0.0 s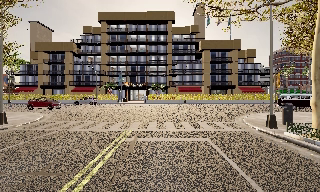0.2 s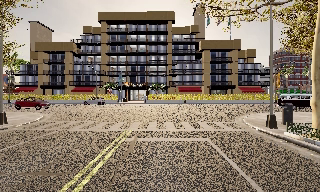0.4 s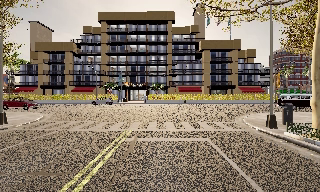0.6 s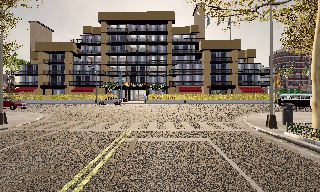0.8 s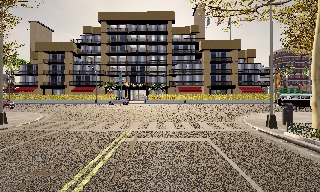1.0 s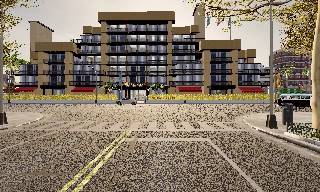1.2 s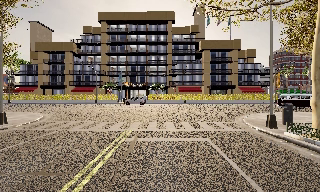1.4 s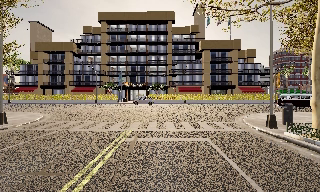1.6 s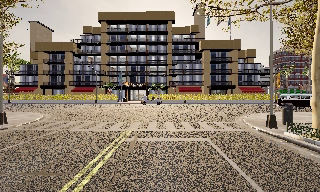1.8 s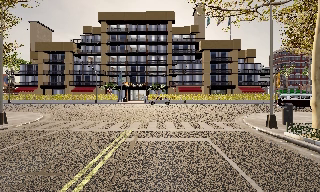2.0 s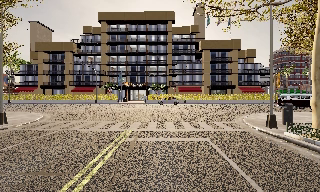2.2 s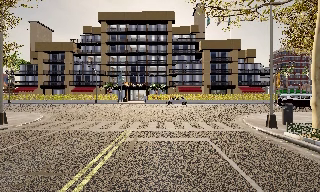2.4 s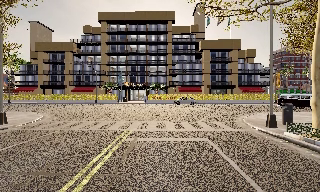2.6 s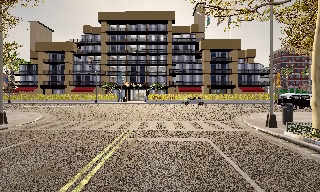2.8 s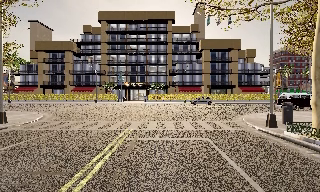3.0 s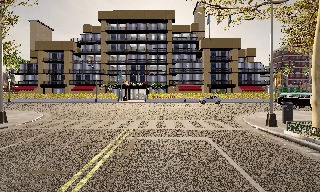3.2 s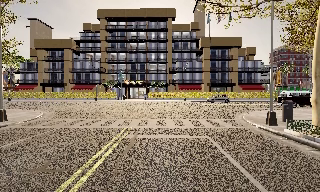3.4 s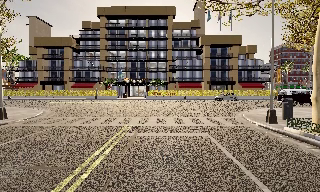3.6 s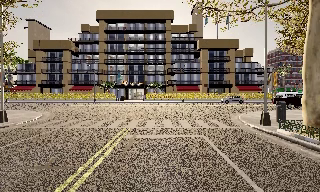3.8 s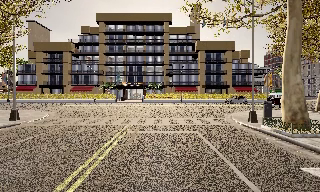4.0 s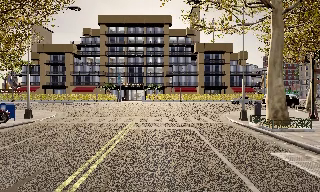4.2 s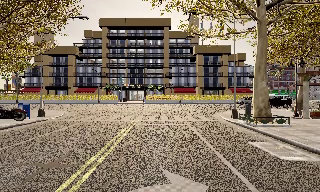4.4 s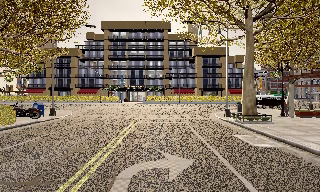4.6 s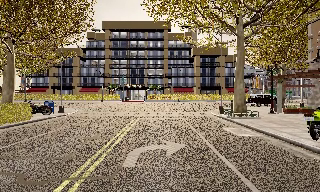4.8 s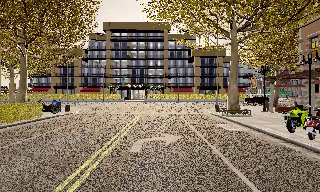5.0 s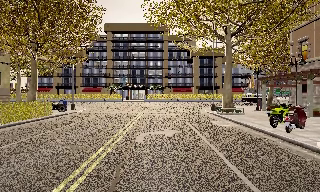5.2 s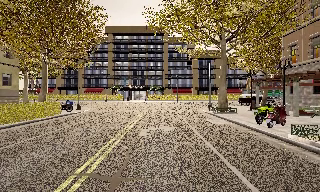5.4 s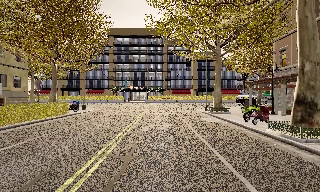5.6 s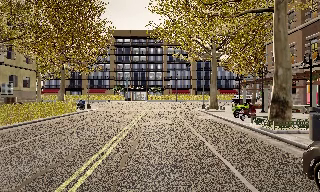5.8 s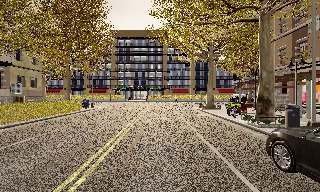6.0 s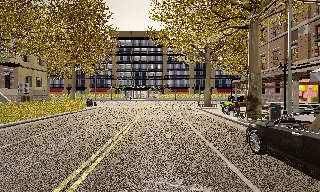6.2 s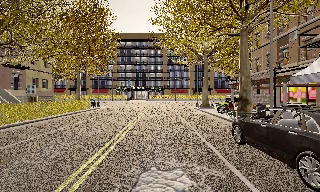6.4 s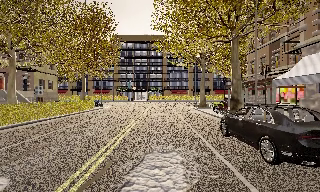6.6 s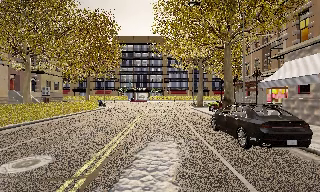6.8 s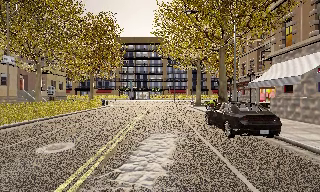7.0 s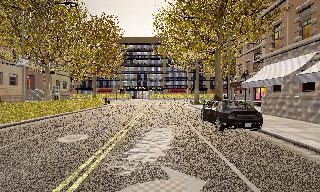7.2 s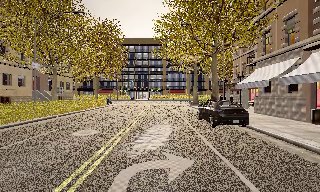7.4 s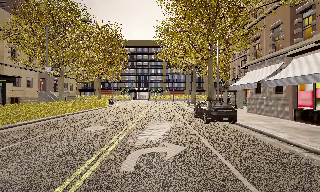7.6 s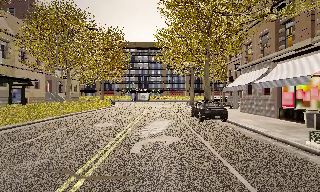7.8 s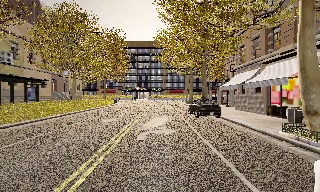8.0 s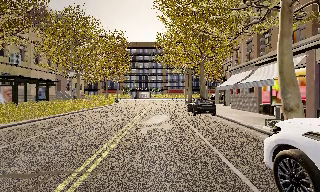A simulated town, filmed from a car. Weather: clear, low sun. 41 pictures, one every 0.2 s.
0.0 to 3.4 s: The camera keeps its place and its aim.
3.4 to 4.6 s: The camera travels backward, about 6 m, so what stands in front gets smaller. It gains speed.
4.6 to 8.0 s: The camera travels backward, about 20 m, so what stands in front gets smaller.
The film runs backward here.
